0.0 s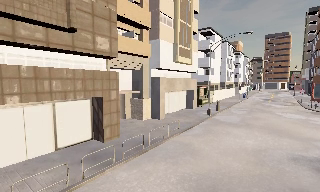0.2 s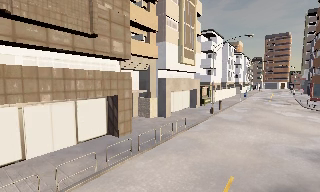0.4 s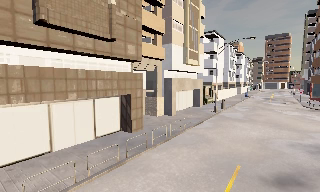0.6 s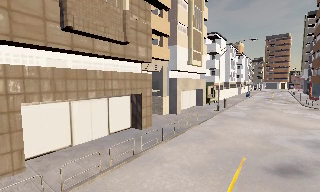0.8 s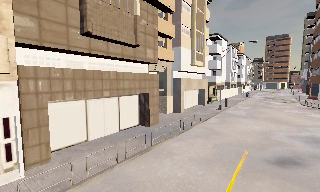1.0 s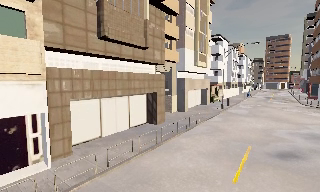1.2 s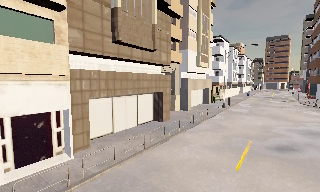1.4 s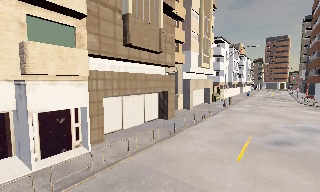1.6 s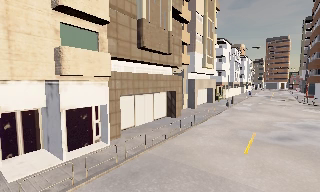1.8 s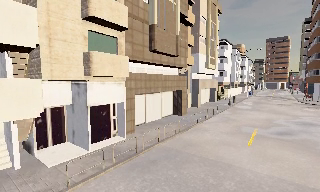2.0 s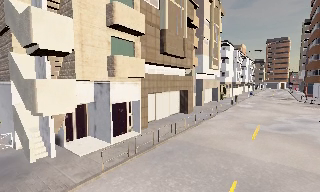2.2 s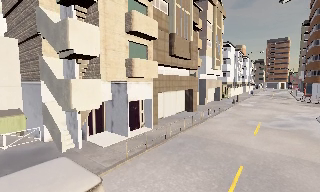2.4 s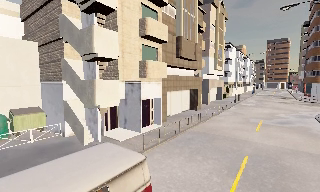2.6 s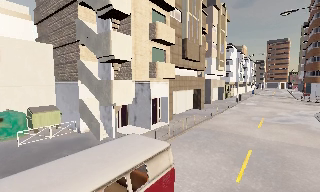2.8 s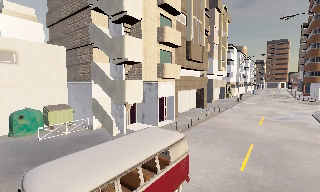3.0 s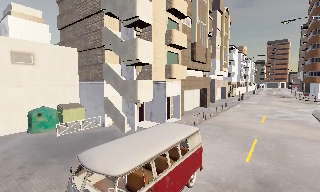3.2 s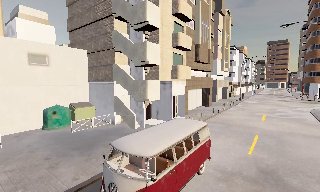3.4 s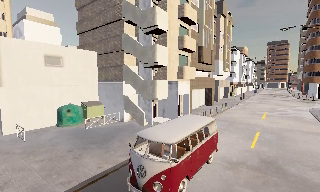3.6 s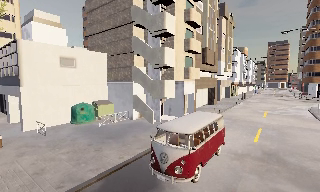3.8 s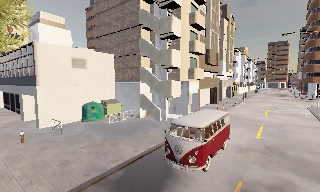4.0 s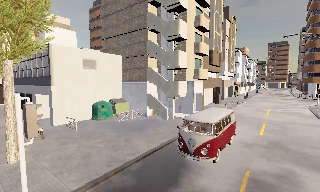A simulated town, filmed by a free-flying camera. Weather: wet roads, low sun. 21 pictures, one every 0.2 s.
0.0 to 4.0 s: The camera travels backward and to its left, about 19 m, so what stands in front gets smaller.
The film runs backward here.
